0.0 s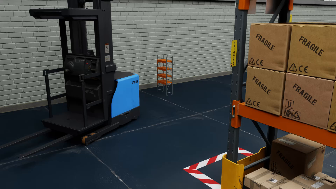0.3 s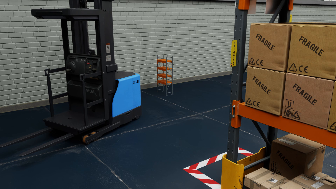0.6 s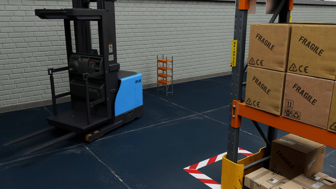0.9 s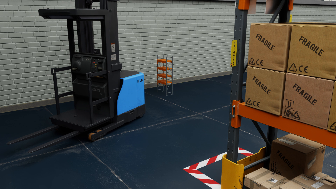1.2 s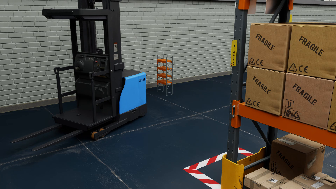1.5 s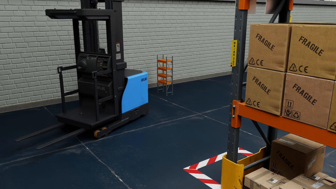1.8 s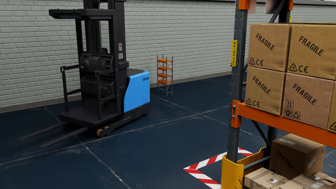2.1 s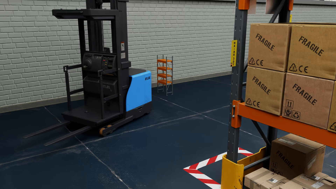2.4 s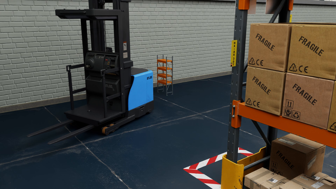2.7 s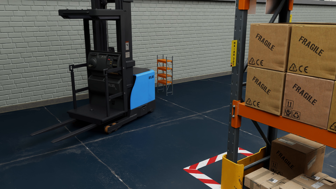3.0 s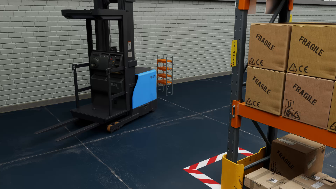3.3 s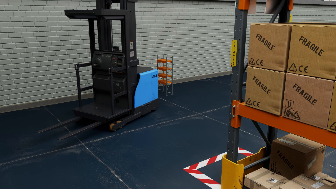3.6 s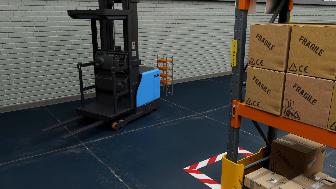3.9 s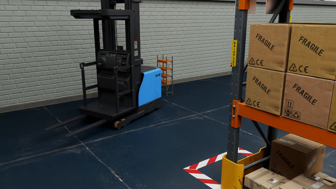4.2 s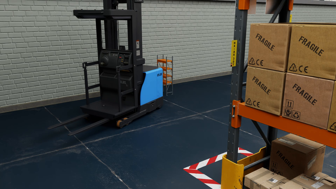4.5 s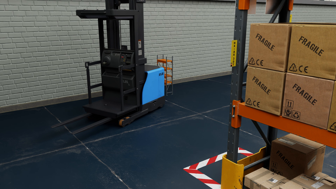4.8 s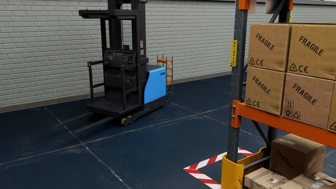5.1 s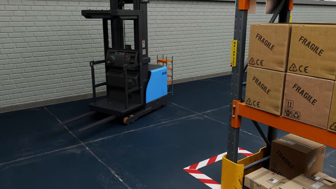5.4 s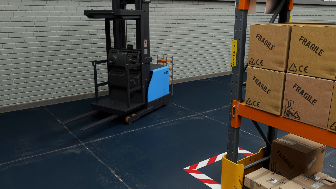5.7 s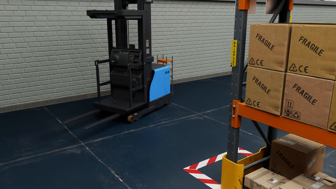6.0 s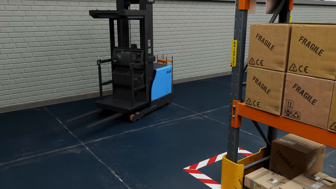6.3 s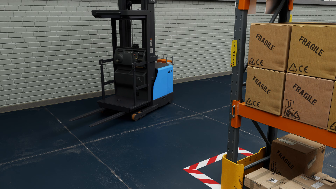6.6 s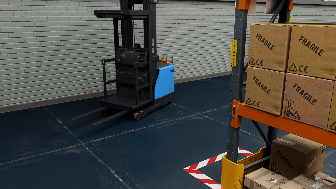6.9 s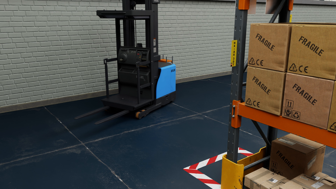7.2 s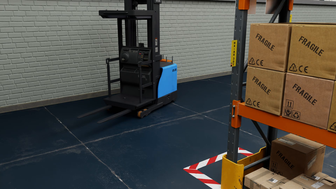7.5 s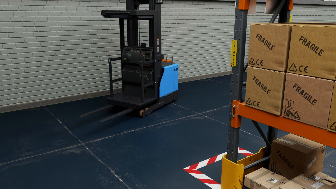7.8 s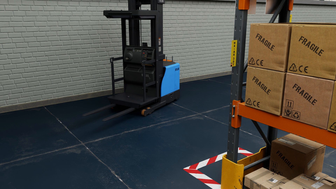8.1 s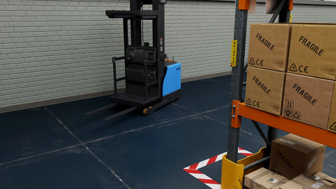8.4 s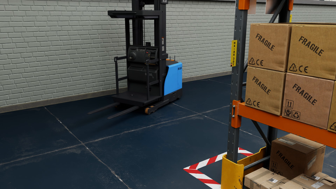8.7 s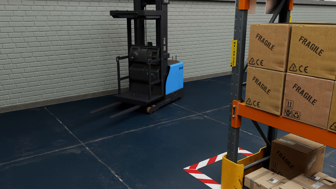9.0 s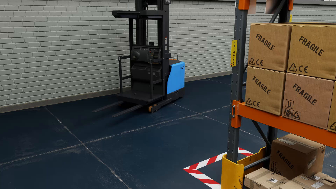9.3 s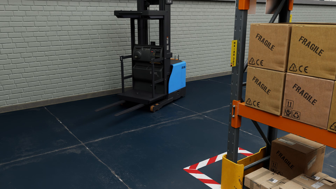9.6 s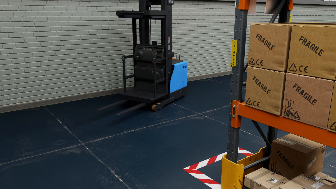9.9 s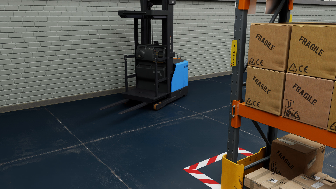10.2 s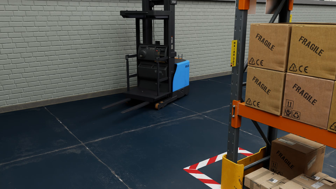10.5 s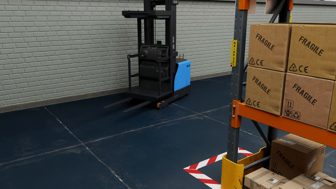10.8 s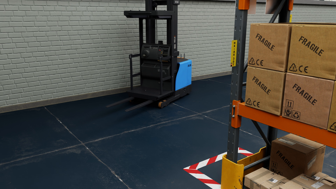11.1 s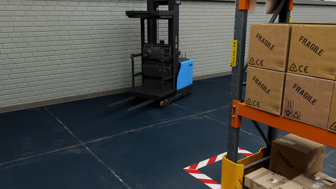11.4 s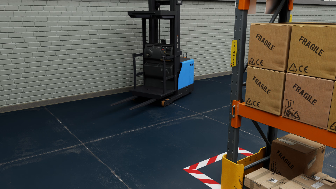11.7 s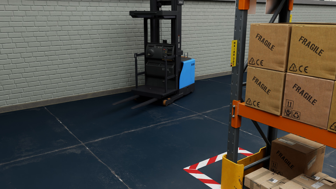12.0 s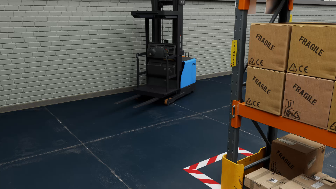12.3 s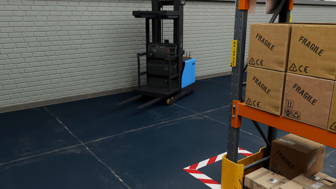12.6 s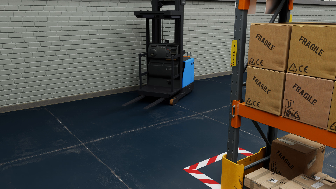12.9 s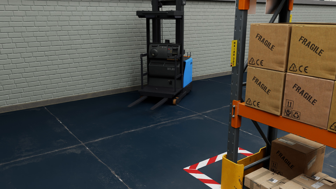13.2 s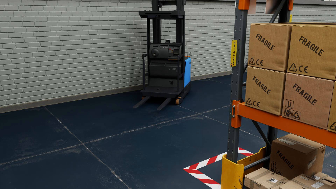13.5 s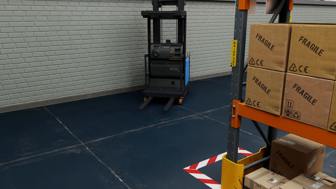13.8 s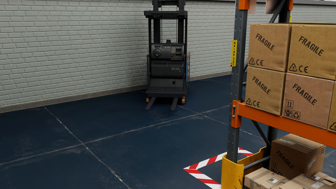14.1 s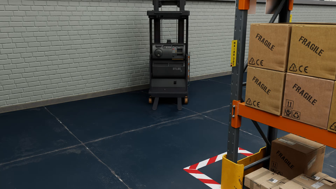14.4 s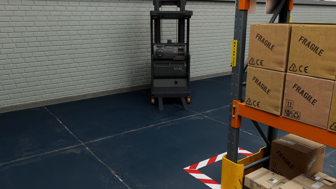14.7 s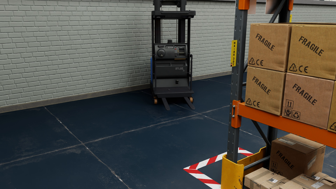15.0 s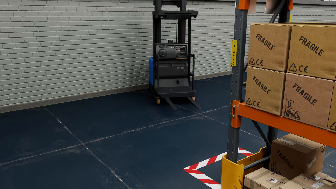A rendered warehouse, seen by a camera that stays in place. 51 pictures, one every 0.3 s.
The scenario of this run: A forklift runs into an object in its way.
